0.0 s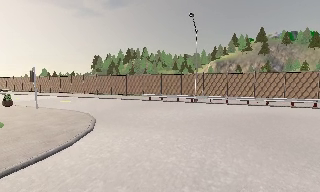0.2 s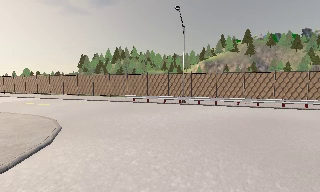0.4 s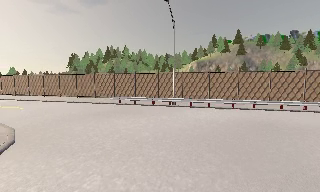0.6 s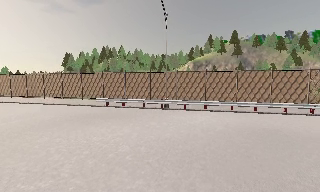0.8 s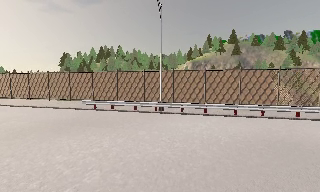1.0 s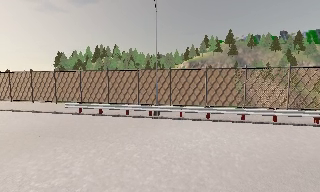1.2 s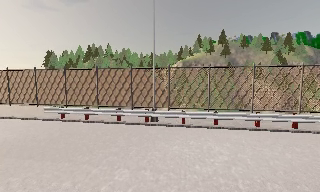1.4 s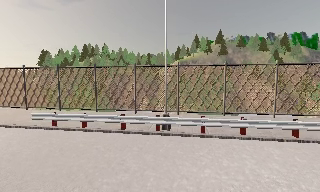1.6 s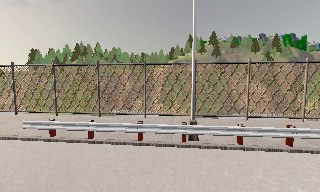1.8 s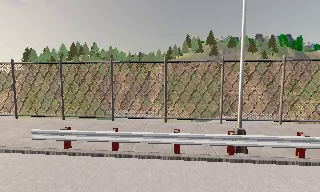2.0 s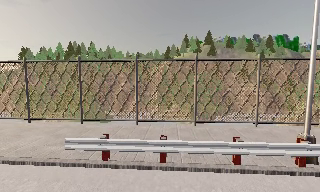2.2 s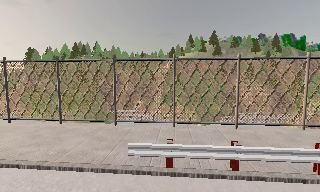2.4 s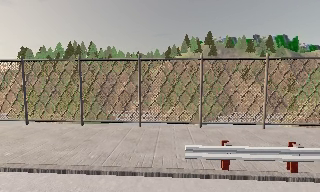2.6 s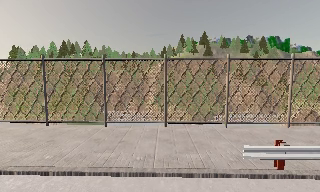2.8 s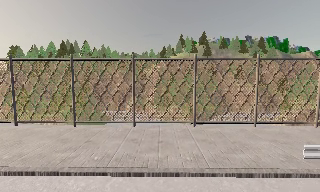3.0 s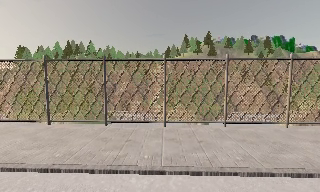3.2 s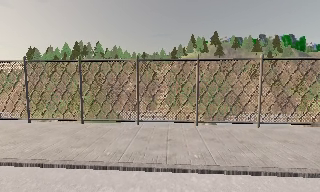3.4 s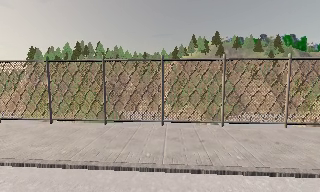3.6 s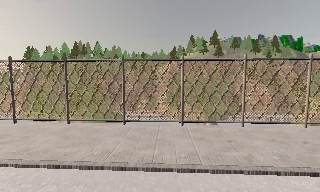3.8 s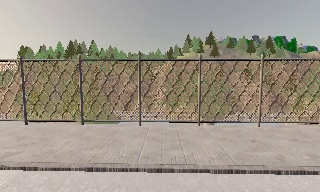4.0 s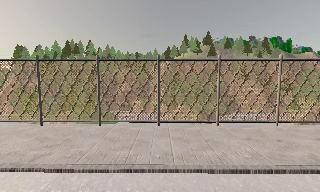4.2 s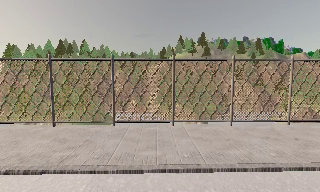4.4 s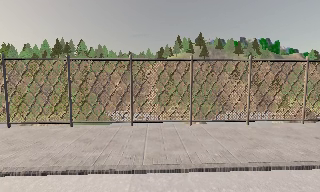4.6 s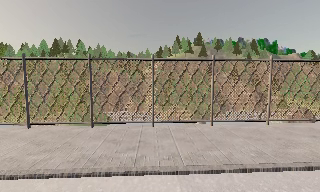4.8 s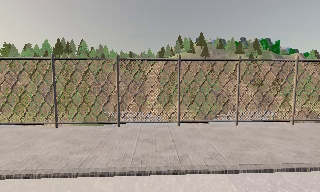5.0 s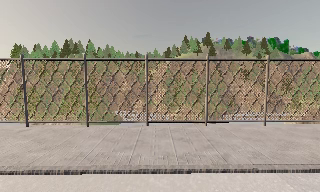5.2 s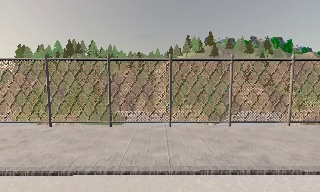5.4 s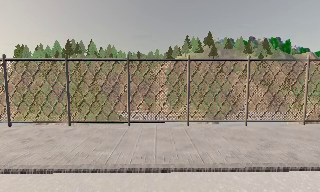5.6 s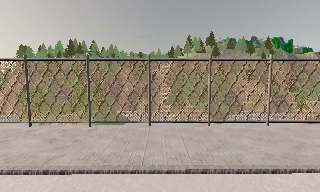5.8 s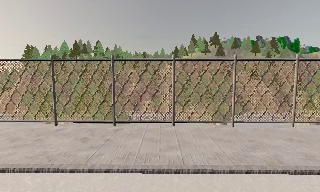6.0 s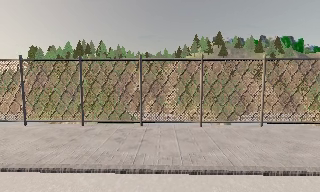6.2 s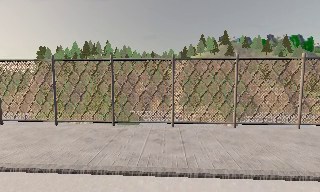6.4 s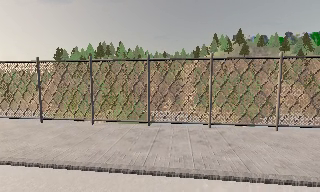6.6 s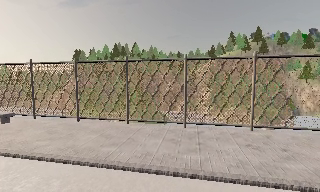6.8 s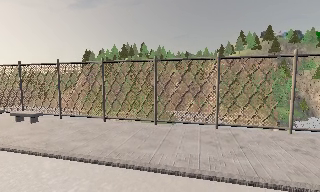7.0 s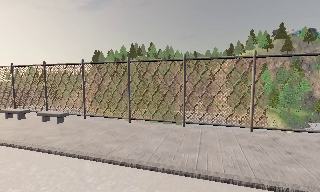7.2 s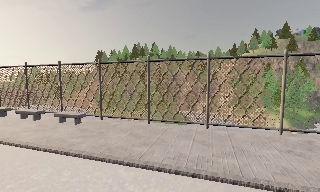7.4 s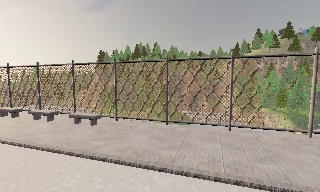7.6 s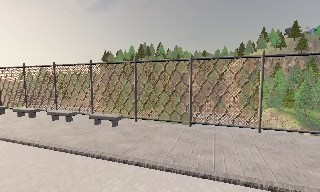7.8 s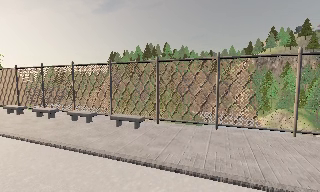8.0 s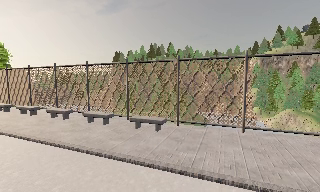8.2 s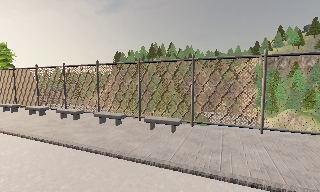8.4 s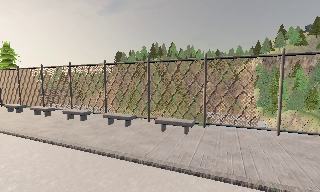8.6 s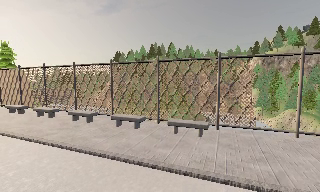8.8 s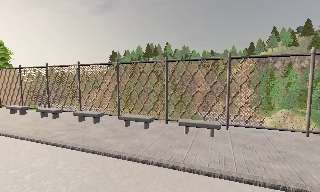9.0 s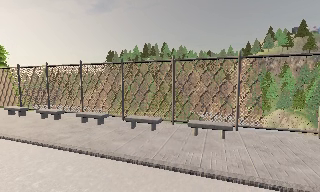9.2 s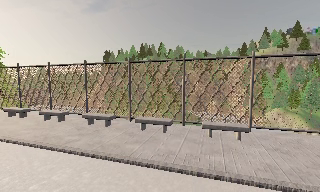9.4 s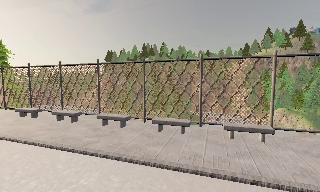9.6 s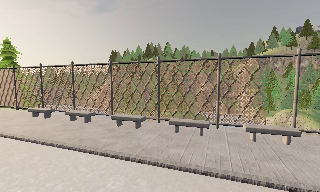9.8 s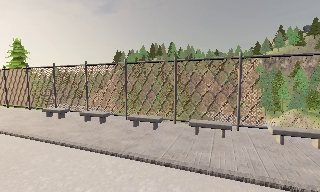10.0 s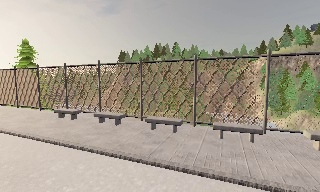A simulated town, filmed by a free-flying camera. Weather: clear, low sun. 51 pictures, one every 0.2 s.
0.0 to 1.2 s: The scene slides to the left, as the camera pans about 10 degrees to its right. It travels forward, about 9 m, so what stands in front looms larger.
1.2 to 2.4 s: The camera travels to its left and forward, about 9 m, so close, fixed things drift to the right.
2.4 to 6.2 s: The camera travels to its left, about 20 m, so close, fixed things drift to the right.
6.2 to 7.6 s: The camera pans to its left, which is counterclockwise from overhead, by about 15 degrees. It travels to its left, about 7 m, so close, fixed things drift to the right.
7.6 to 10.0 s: The camera travels to its left, about 8 m, so close, fixed things drift to the right.
The film runs backward here.
